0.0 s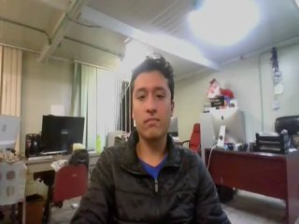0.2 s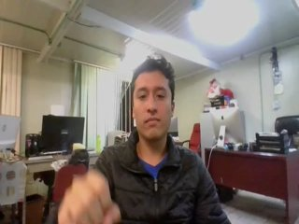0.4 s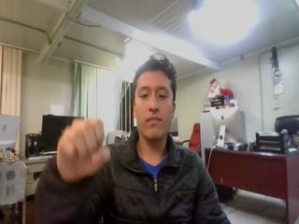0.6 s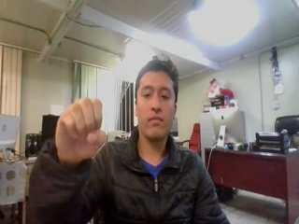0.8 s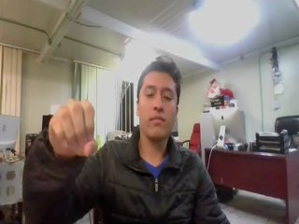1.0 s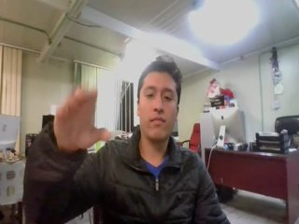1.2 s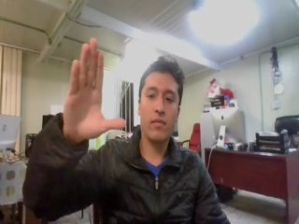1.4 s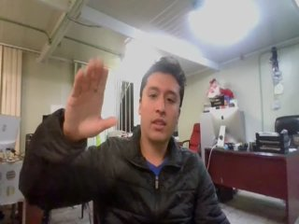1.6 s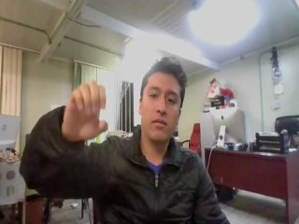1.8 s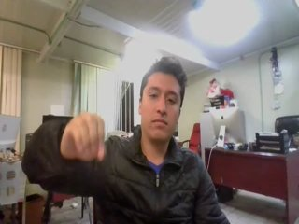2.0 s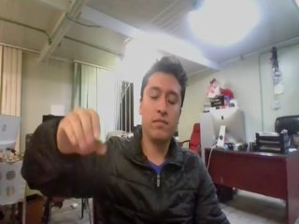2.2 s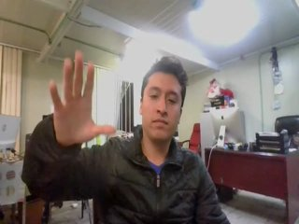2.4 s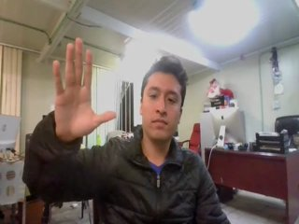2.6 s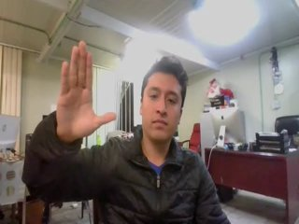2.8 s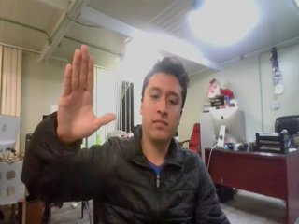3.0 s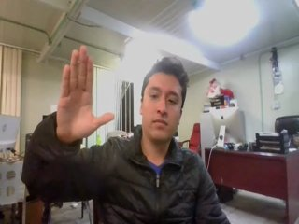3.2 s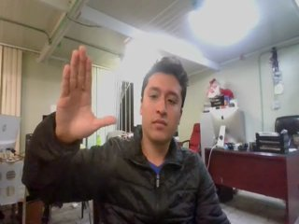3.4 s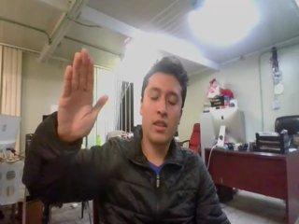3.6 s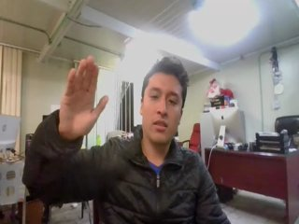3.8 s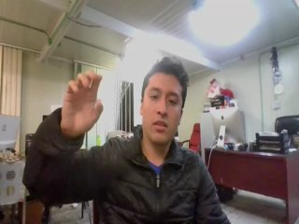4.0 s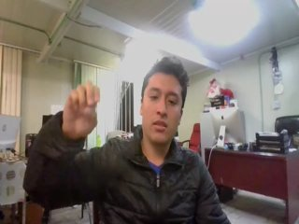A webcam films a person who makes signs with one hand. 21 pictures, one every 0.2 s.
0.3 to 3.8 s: Open twice.
